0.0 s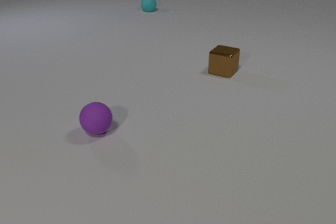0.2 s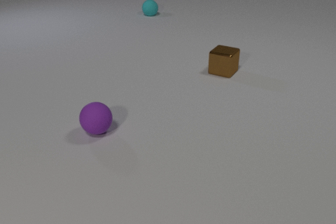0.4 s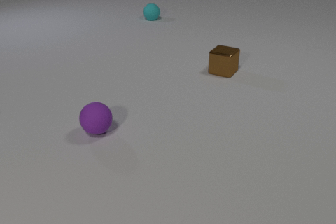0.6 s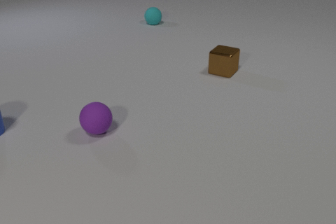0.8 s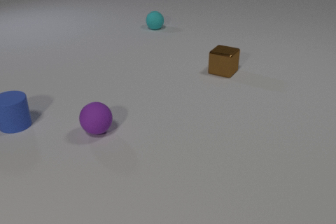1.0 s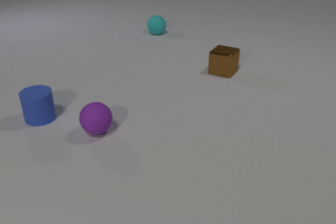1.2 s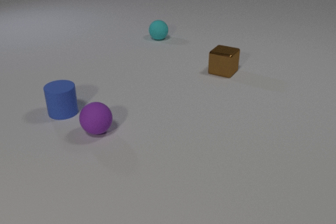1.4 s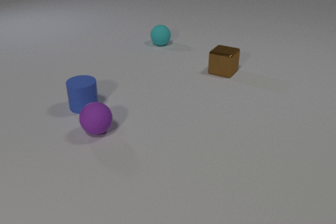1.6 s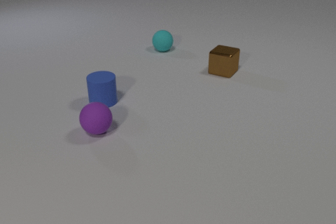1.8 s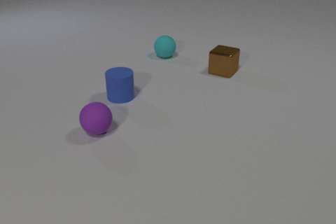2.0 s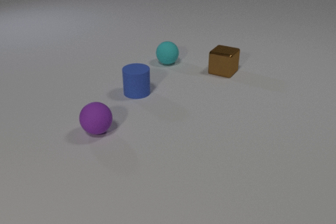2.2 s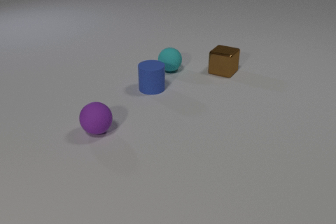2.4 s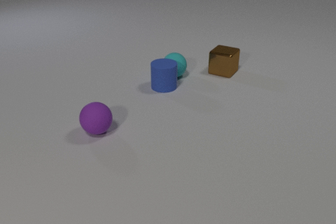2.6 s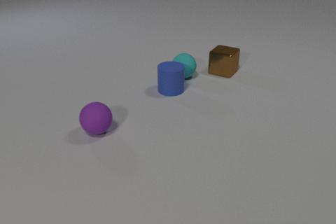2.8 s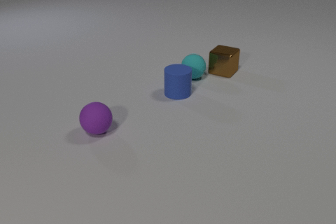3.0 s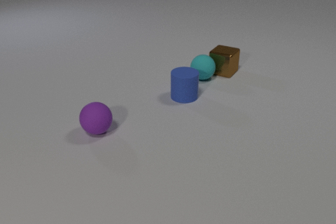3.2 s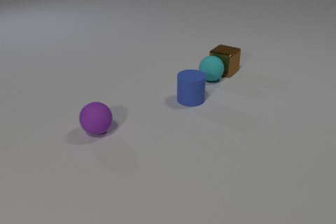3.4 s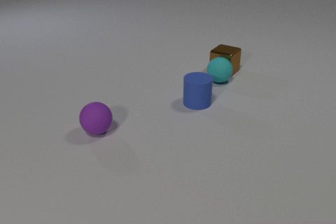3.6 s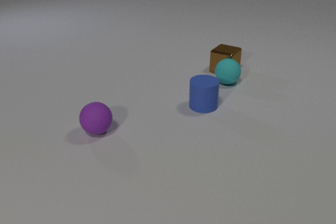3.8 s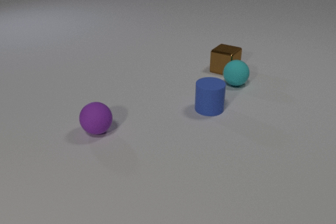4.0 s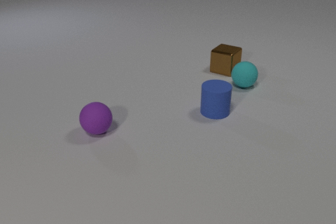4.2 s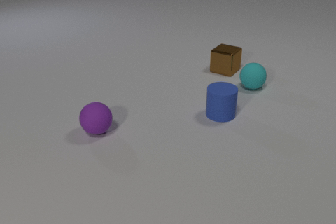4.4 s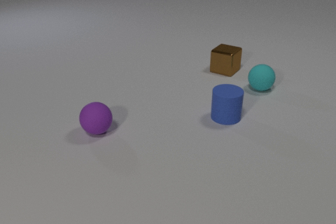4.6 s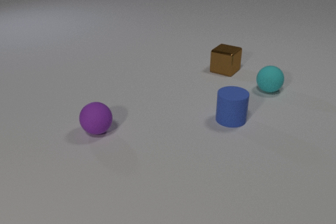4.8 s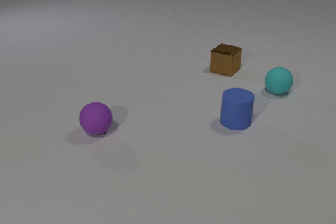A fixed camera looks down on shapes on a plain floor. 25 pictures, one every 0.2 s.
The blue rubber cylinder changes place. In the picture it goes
to the right.
The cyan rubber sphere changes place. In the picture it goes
toward the camera.
0.0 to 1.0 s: The blue rubber cylinder comes in at the left edge, slides to the right. The cyan rubber sphere rolls toward the camera.
1.0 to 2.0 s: The blue rubber cylinder slides to the right. The cyan rubber sphere rolls toward the camera.
2.0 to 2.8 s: The blue rubber cylinder slides to the right. The cyan rubber sphere rolls toward the camera and to the right. The blue rubber cylinder and the cyan rubber sphere collide.
2.8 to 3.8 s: The blue rubber cylinder slides to the right and toward the camera. The cyan rubber sphere rolls to the right. The cyan rubber sphere and the brown metal cube collide.
3.8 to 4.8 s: The blue rubber cylinder slides to the right and toward the camera. The cyan rubber sphere rolls to the right.
What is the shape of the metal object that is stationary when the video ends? cube.
How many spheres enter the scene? 1.
How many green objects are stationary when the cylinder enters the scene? 0.
